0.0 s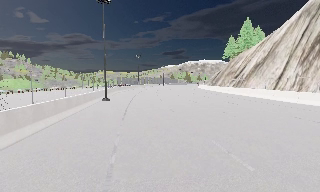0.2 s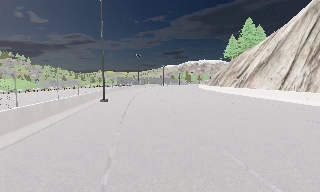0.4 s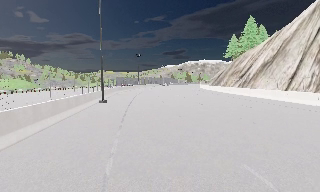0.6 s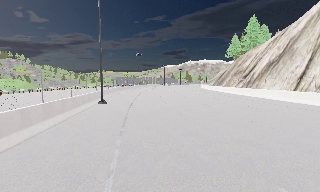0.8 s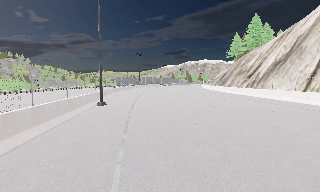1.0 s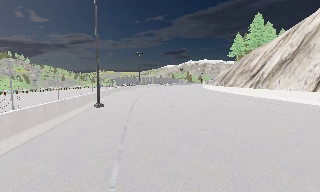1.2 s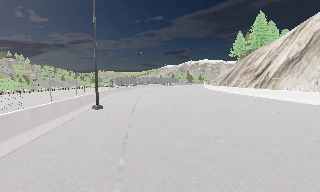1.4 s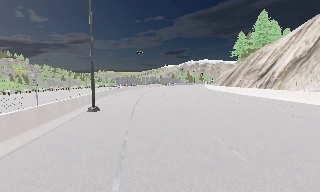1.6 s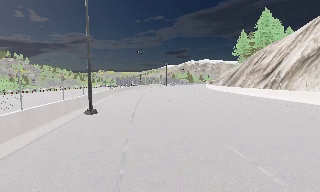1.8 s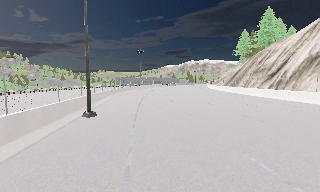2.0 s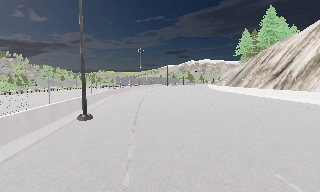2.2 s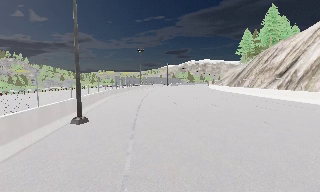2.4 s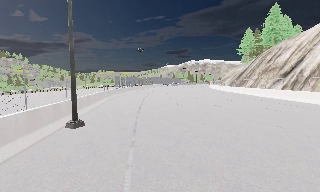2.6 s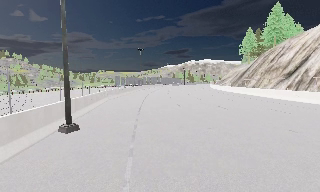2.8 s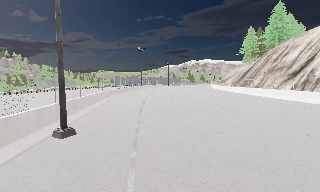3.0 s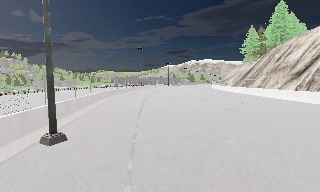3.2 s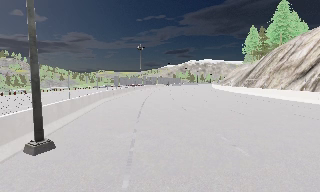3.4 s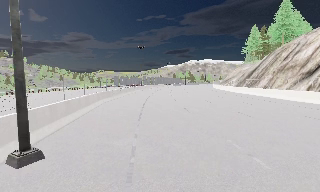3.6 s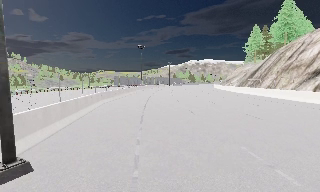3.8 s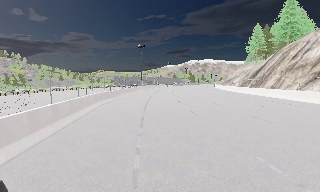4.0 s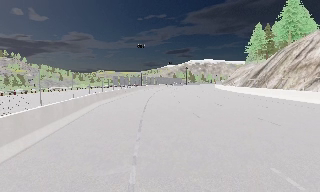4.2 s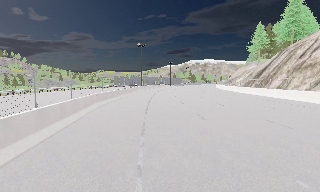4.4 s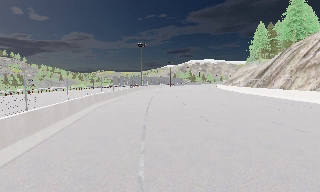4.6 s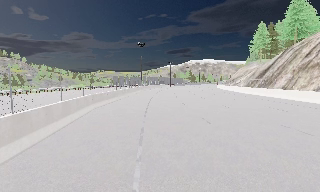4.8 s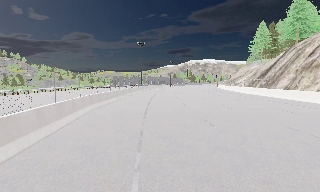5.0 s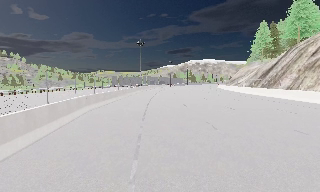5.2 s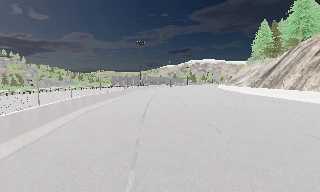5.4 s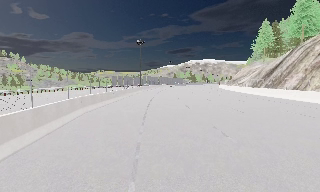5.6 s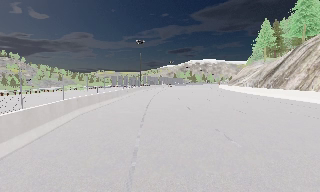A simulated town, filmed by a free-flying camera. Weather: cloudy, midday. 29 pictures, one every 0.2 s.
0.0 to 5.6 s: The camera travels forward, about 20 m, so what stands in front looms larger. It loses speed.
The film runs forward here.
